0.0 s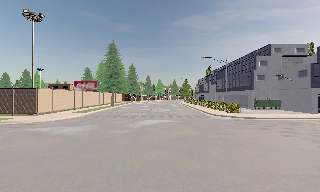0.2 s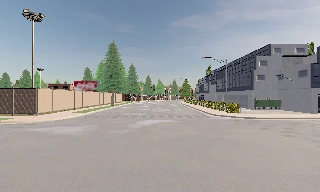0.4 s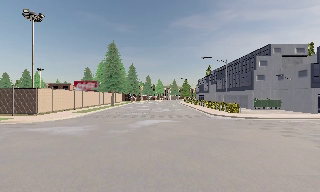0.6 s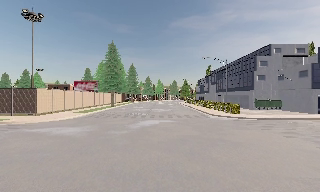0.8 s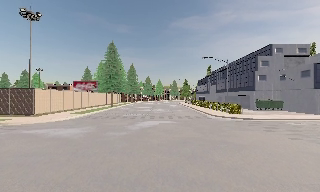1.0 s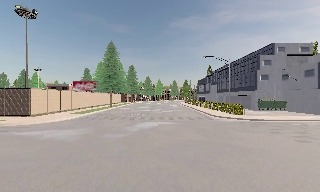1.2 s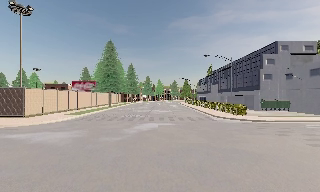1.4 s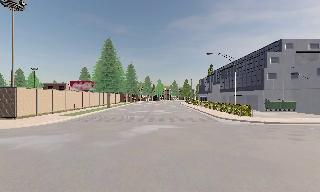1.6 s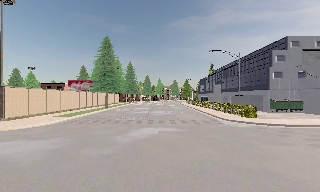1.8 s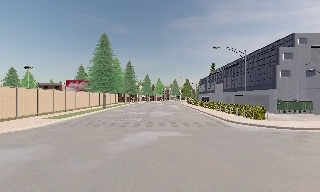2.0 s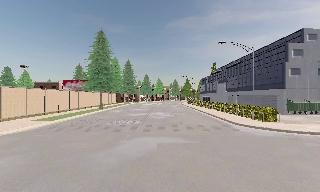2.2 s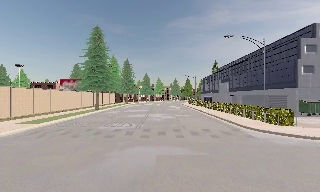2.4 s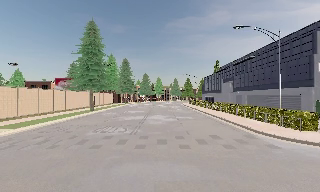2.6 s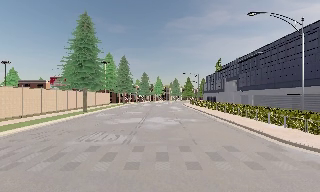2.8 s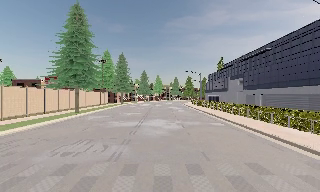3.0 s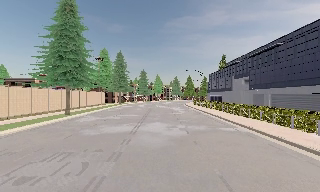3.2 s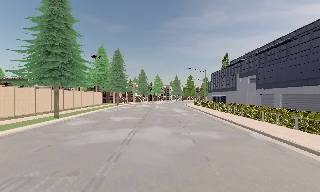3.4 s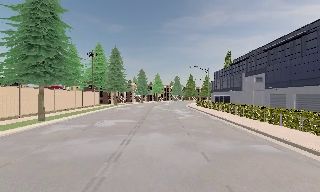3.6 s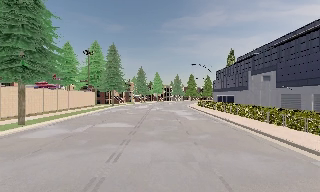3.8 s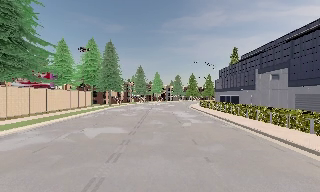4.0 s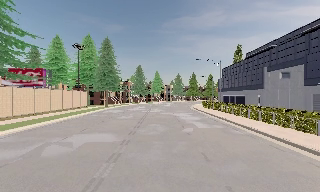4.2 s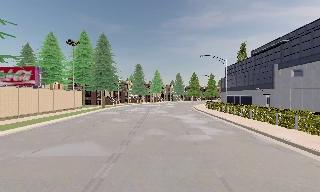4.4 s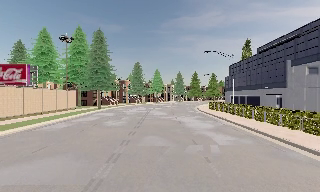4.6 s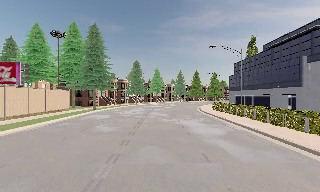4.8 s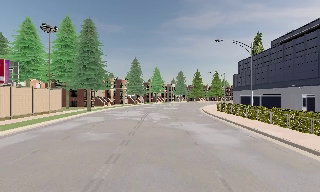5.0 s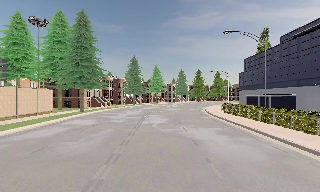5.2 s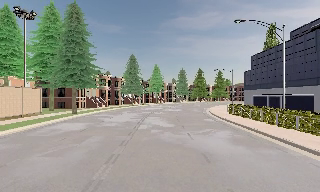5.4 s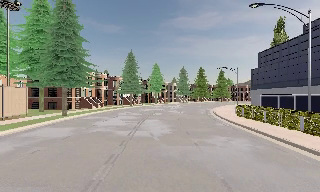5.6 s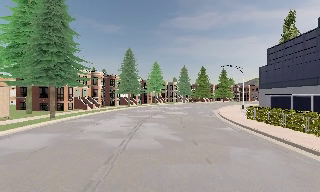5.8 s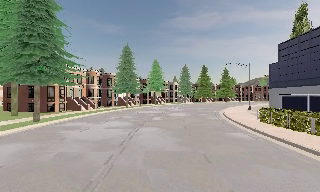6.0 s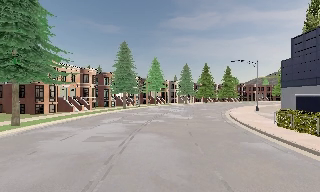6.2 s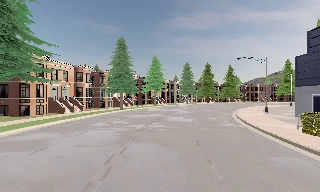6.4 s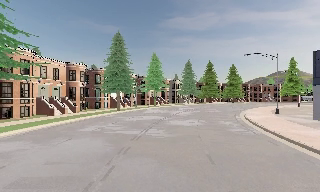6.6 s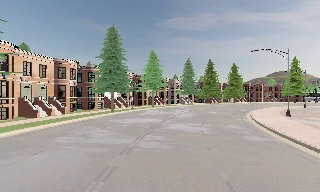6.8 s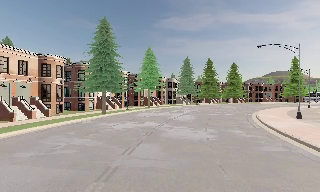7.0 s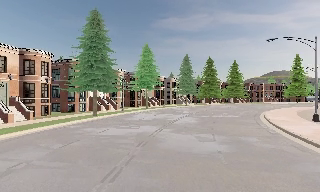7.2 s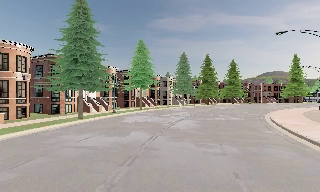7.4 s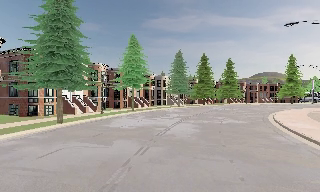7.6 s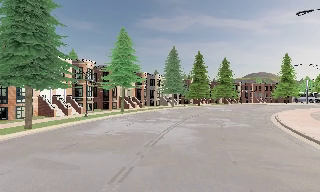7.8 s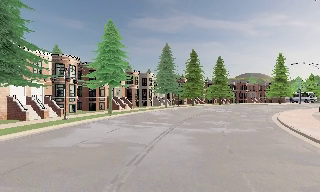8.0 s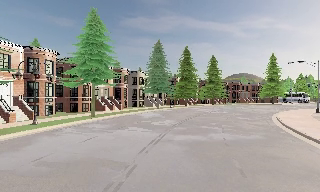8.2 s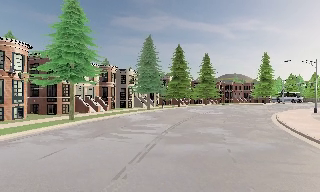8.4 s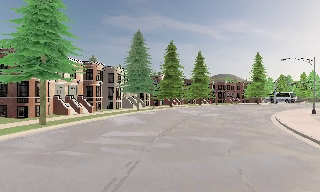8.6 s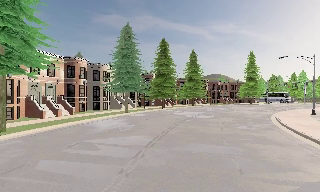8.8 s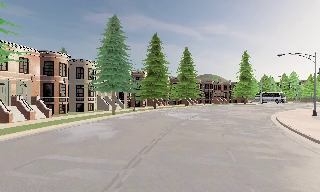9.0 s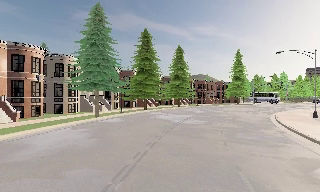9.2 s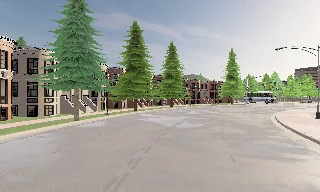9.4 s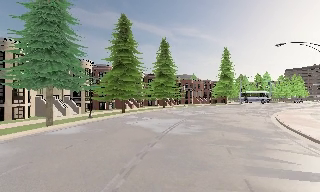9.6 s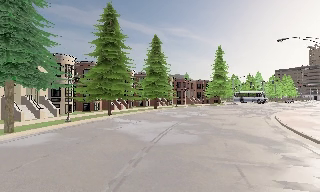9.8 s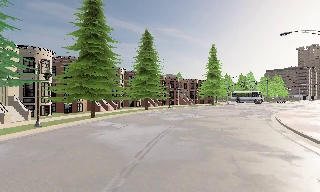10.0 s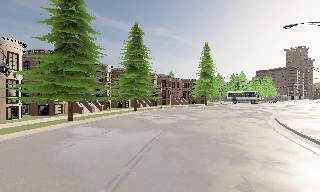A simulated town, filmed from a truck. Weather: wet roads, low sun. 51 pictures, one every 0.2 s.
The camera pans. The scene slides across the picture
to the left.
The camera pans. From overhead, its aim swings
clockwise.
0.0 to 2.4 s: The camera travels forward, about 10 m, so what stands in front looms larger. It gains speed.
2.4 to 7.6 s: The camera travels forward, about 55 m, so what stands in front looms larger.
7.6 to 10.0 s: The camera pans to its right, which is clockwise from overhead, by about 30 degrees. It travels forward, about 25 m.
The film runs forward here.
